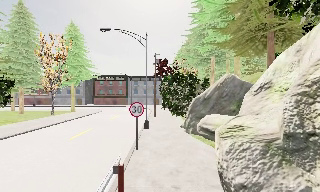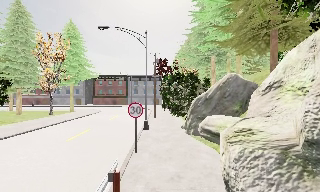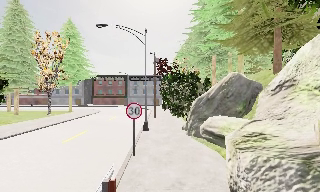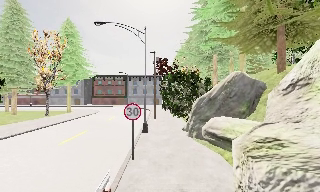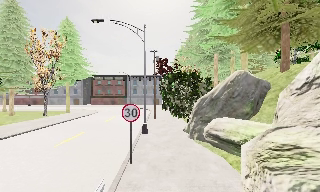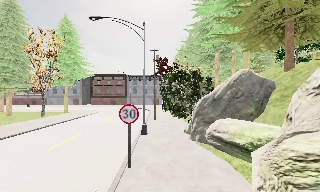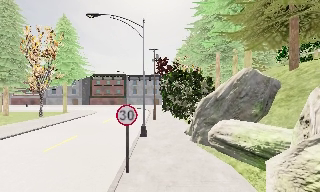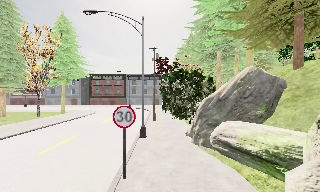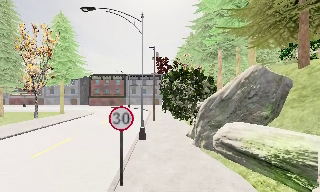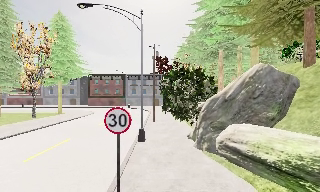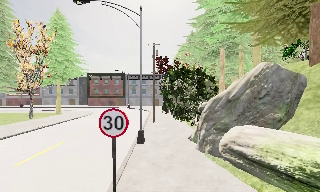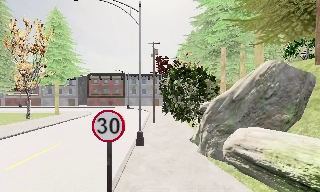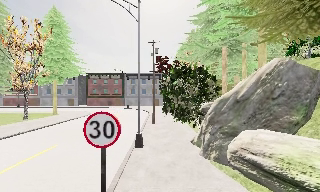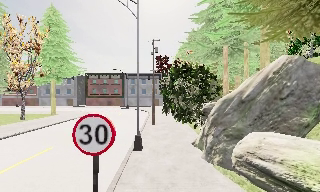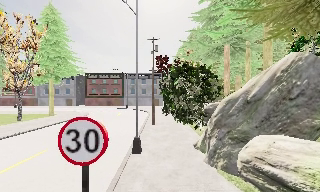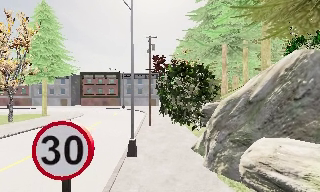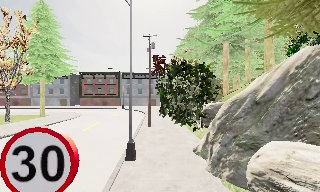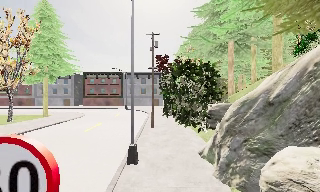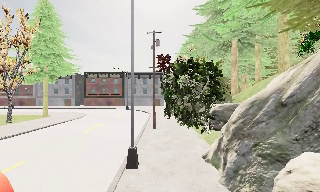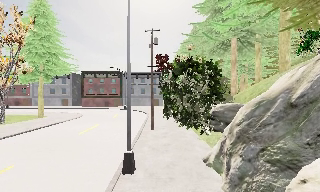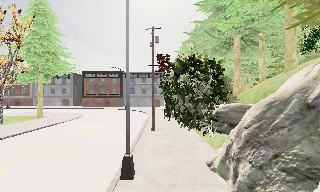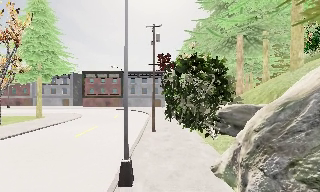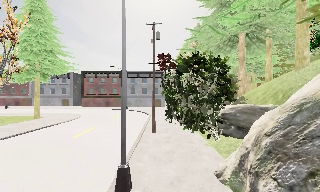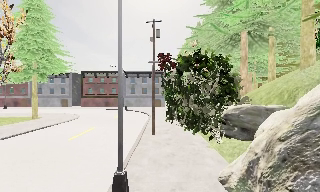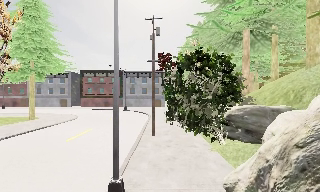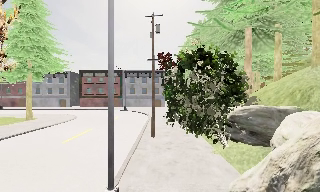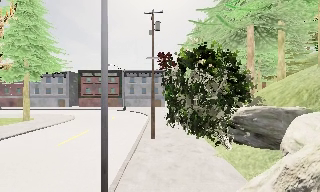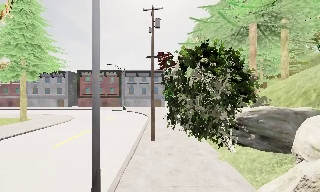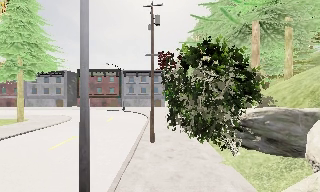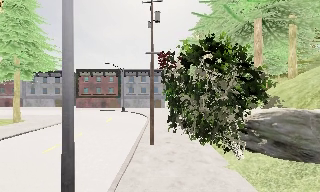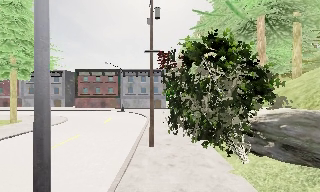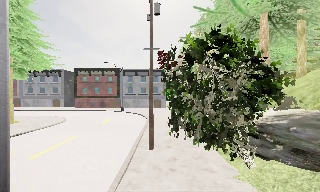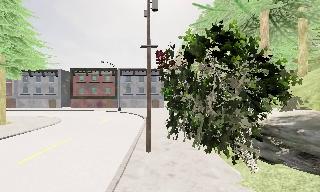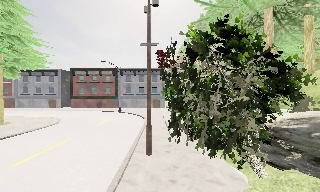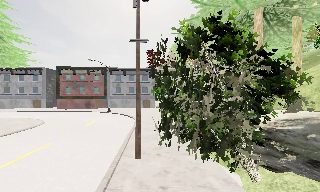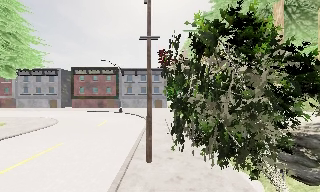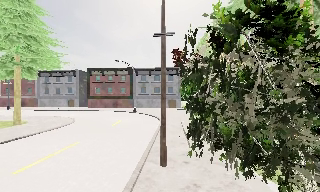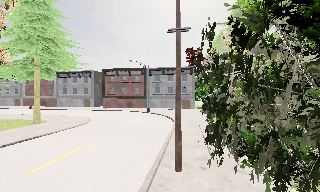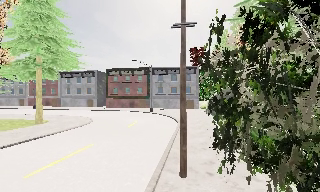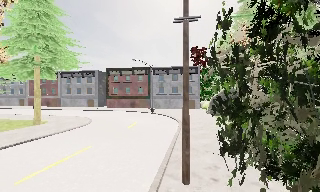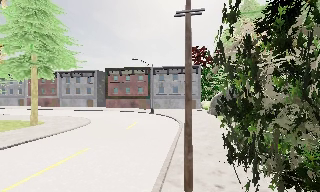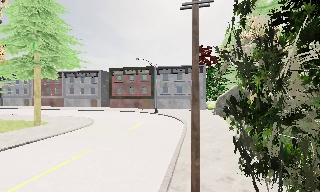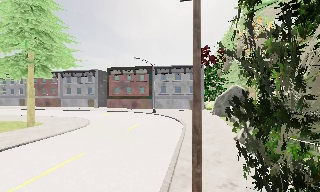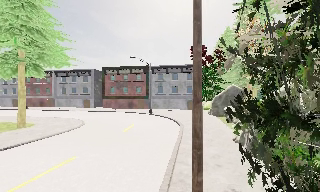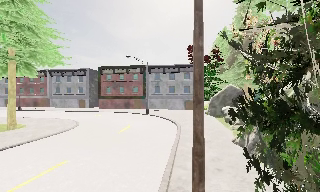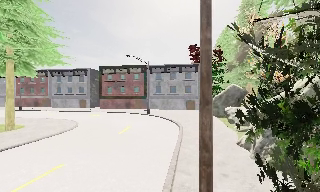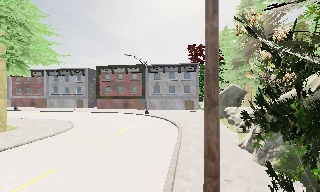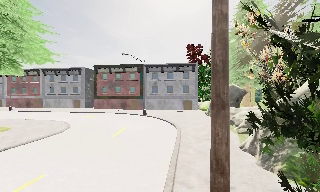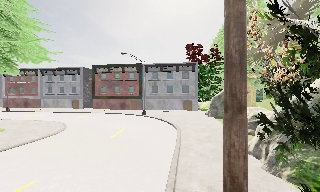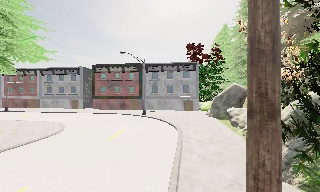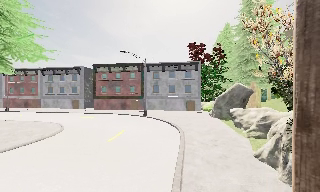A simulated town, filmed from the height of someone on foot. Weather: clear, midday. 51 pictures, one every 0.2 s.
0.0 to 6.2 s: The camera travels forward, about 11 m, so what stands in front looms larger.
6.2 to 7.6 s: The camera pans to its left, which is counterclockwise from overhead, by about 10 degrees. It travels forward, about 2.5 m, so what stands in front looms larger.
7.6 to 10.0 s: The camera travels forward, about 4.5 m, so what stands in front looms larger.
The film runs forward here.
